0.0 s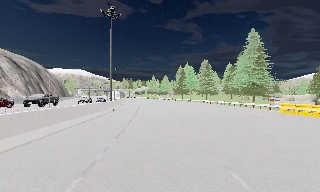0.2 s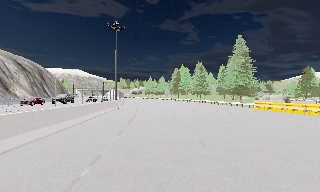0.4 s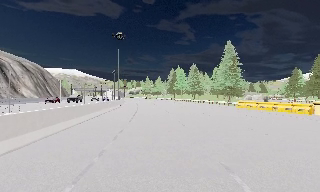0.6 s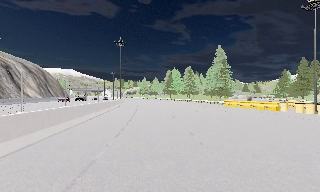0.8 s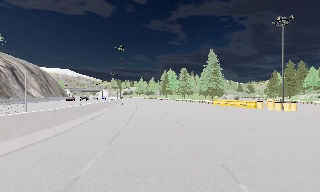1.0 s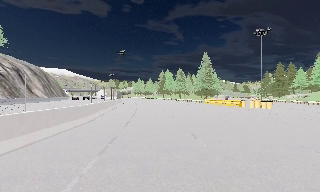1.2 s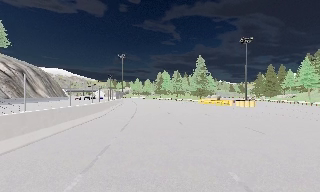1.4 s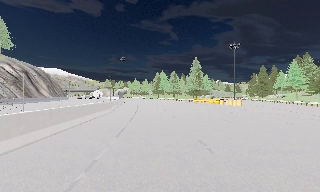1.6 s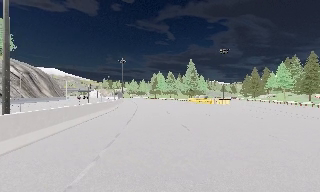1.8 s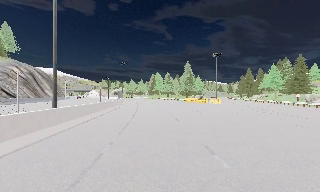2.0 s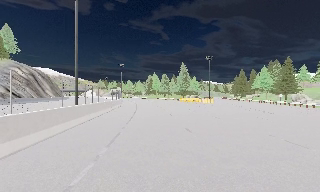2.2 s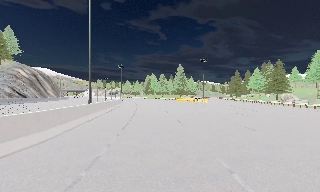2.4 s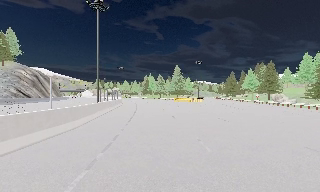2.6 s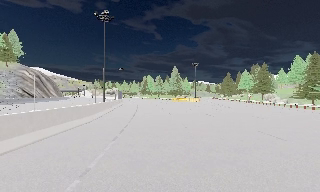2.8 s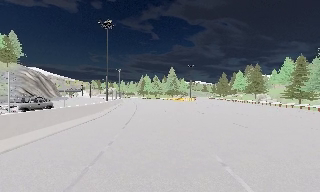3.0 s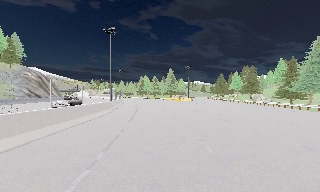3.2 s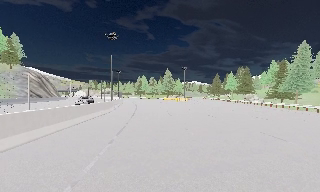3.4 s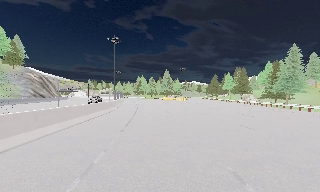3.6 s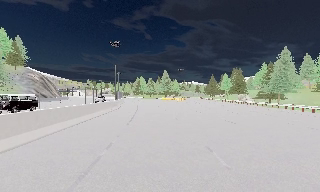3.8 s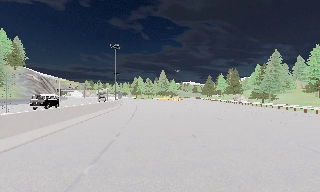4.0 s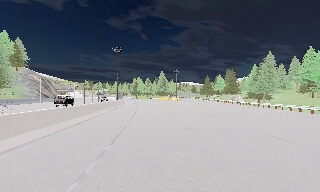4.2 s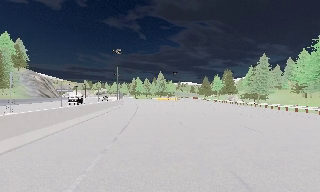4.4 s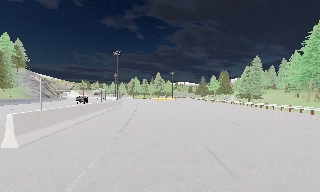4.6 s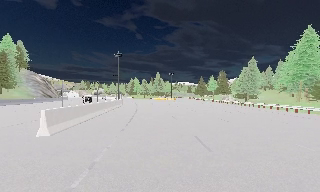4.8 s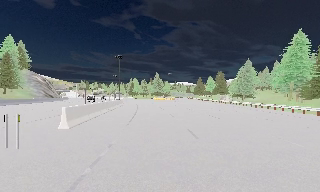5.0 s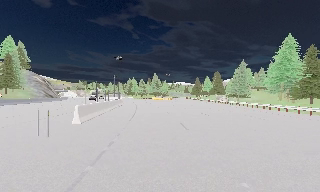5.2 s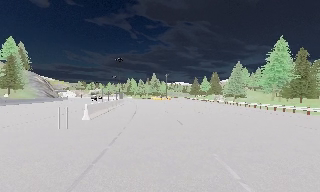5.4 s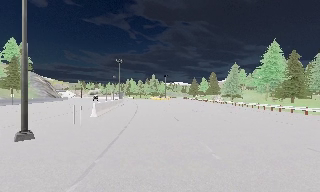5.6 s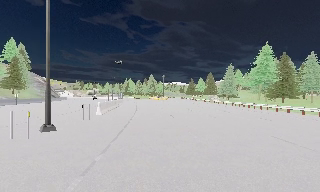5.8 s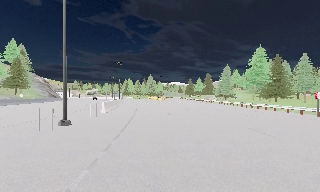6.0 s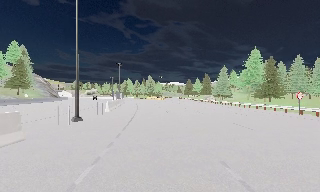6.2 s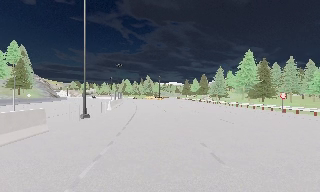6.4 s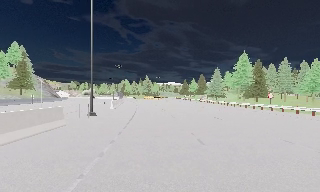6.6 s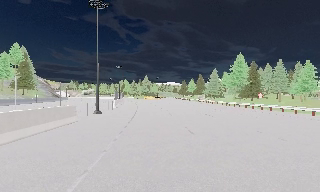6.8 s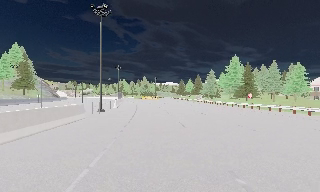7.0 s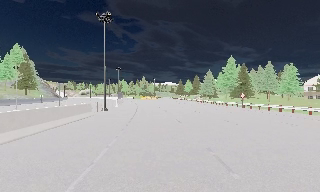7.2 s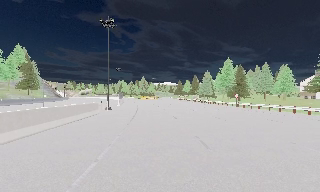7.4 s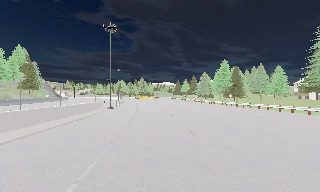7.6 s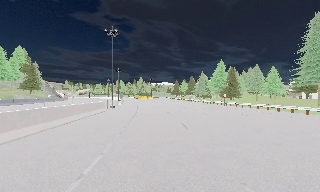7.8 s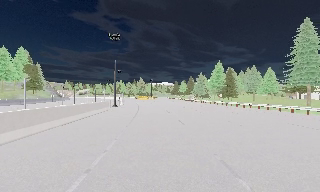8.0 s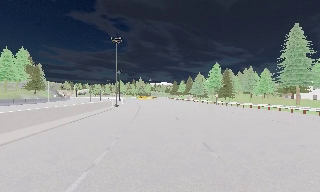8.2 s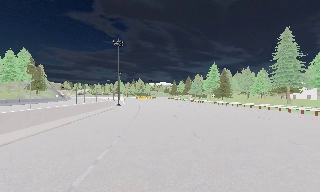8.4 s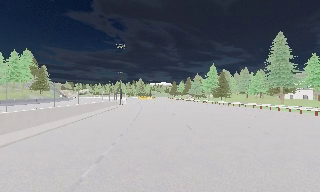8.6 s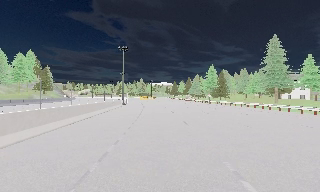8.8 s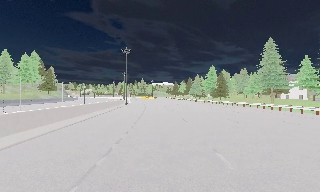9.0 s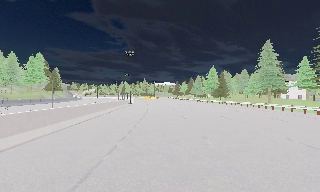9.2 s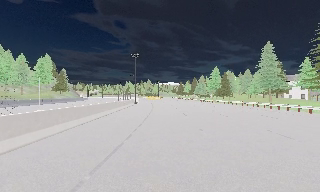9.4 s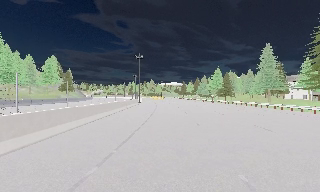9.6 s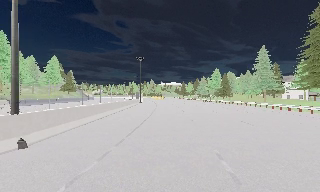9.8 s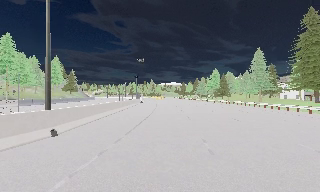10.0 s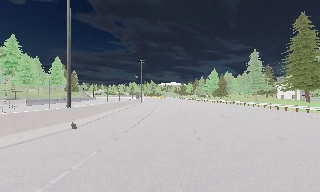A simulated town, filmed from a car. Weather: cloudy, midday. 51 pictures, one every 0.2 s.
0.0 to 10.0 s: The camera pans to its right, which is clockwise from overhead, by about 20 degrees. It travels backward, about 105 m, so what stands in front gets smaller. It loses speed.
The film runs backward here.
